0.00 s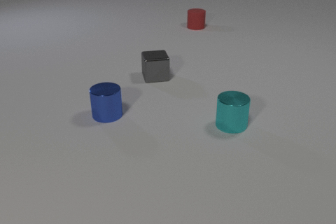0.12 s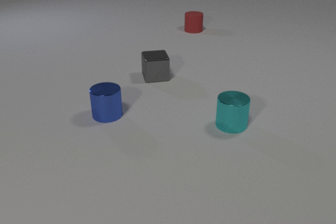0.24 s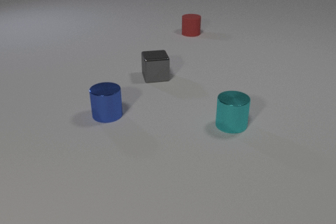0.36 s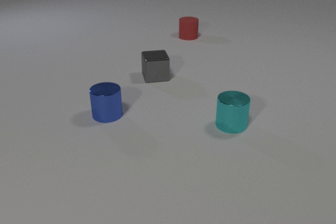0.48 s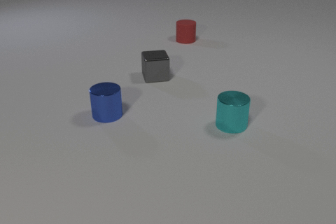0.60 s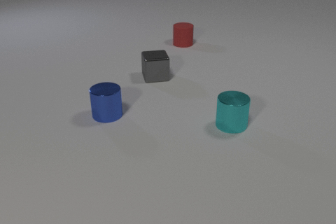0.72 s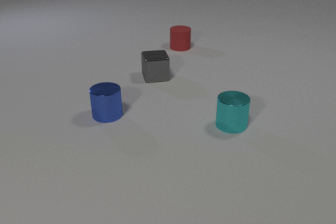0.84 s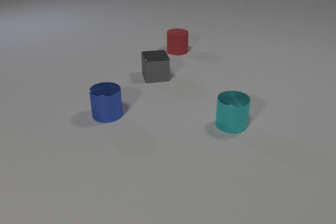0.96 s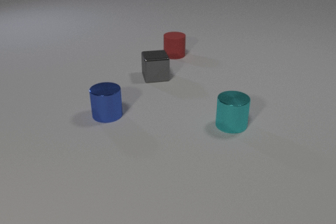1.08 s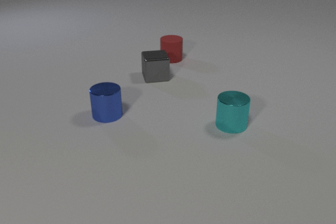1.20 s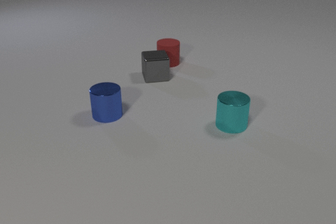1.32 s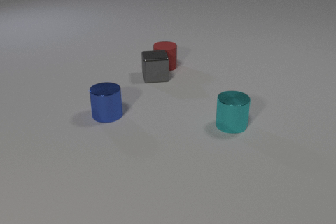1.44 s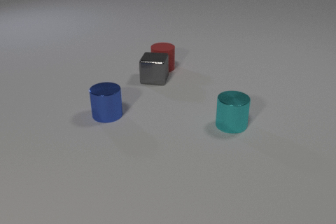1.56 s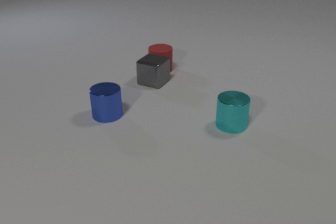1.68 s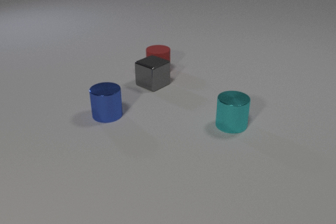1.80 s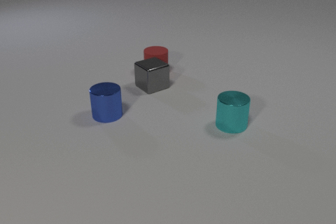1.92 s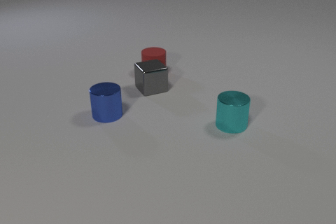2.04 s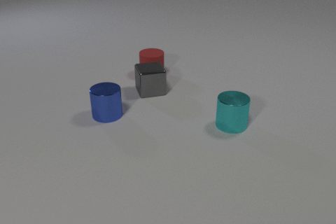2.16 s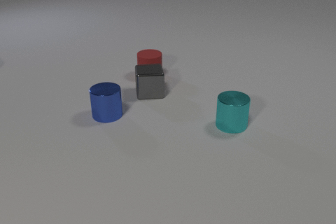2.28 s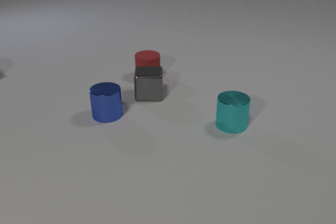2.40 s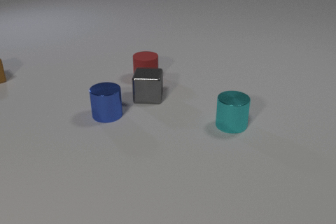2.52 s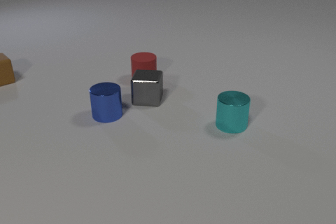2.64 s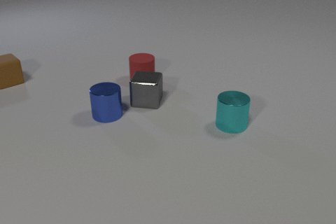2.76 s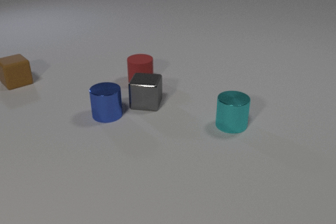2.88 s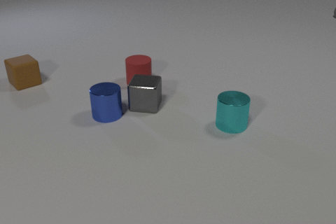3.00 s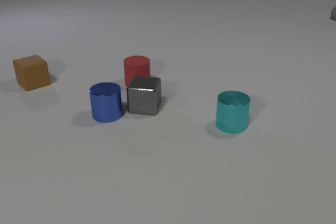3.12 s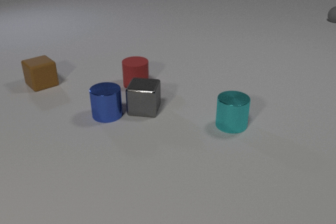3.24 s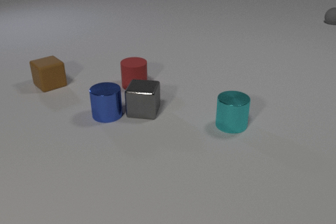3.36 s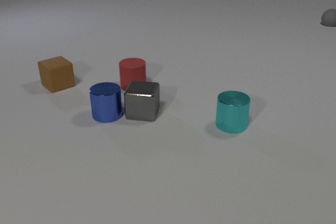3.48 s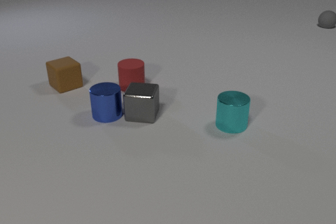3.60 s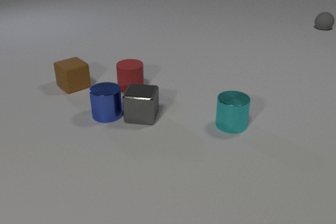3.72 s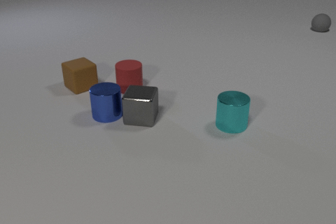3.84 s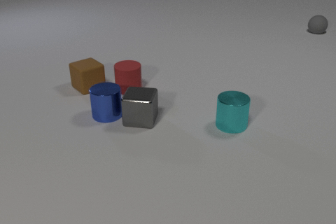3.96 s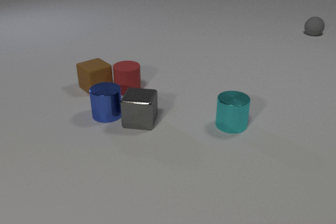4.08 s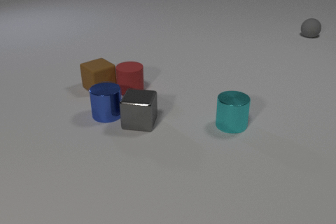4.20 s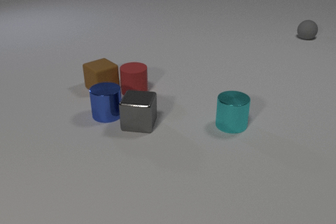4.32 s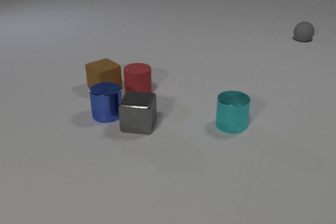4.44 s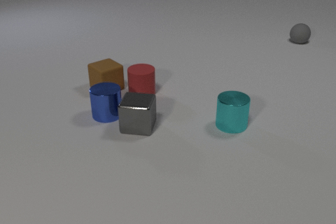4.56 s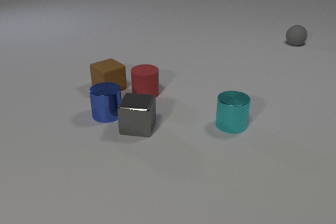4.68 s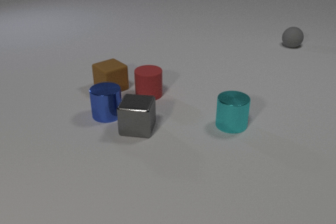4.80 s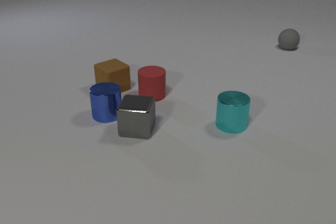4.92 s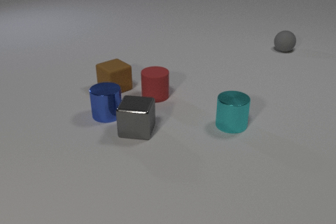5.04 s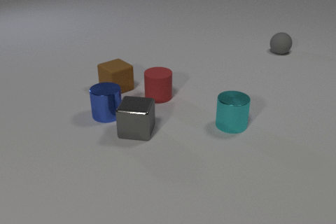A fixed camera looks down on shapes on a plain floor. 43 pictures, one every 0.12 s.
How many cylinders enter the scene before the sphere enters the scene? 0.
What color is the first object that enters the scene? brown.
What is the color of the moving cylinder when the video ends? red.
0.00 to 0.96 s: The red rubber cylinder slides toward the camera.
0.96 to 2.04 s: The red rubber cylinder slides toward the camera and to the left. The gray metal cube slides toward the camera, spins so that its near face slides to the left, clockwise seen from above. The red rubber cylinder and the gray metal cube collide.
2.04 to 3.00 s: The red rubber cylinder slides toward the camera and to the left. The gray metal cube slides toward the camera, spins clockwise seen from above by about 30 degrees, its near face sliding to the left. The brown rubber cube comes in at the left edge, slides to the right and toward the camera. The gray rubber sphere comes in at the right edge, rolls toward the camera.
3.00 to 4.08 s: The red rubber cylinder slides toward the camera and to the left. The gray metal cube slides toward the camera. The brown rubber cube slides to the right and toward the camera. The gray rubber sphere rolls toward the camera. The red rubber cylinder and the brown rubber cube collide.
4.08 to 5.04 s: The red rubber cylinder slides to the right and toward the camera. The gray metal cube slides toward the camera. The brown rubber cube slides to the right. The gray rubber sphere rolls toward the camera and to the left.
